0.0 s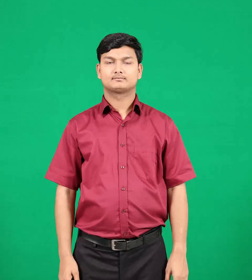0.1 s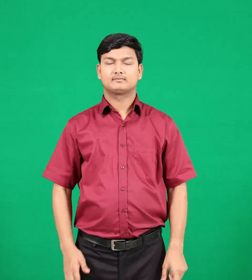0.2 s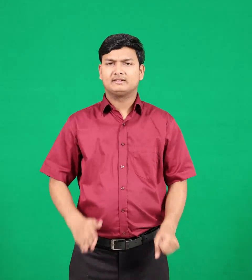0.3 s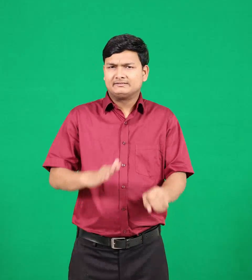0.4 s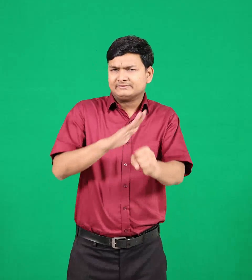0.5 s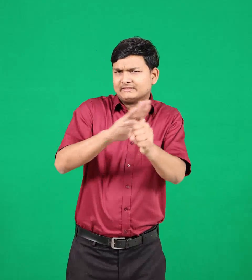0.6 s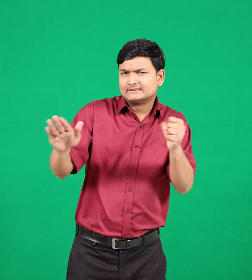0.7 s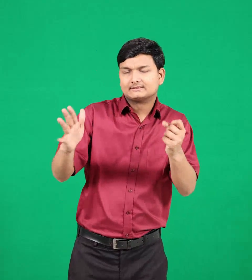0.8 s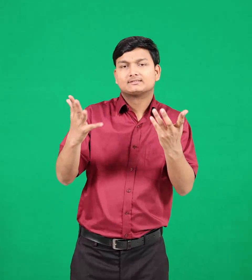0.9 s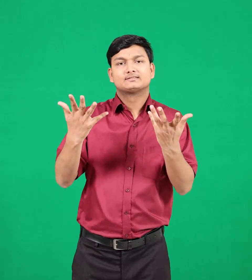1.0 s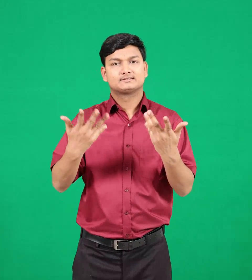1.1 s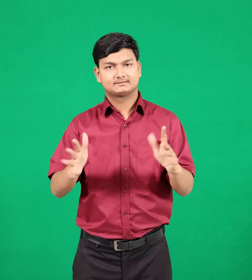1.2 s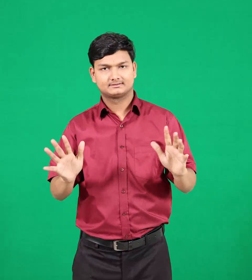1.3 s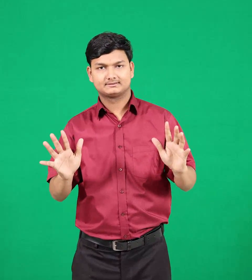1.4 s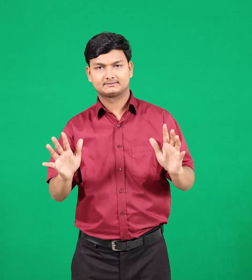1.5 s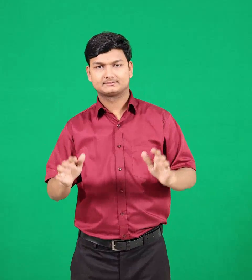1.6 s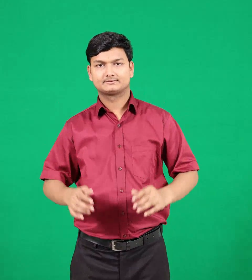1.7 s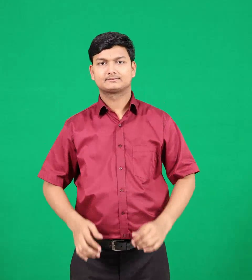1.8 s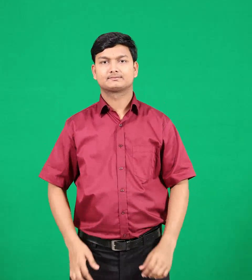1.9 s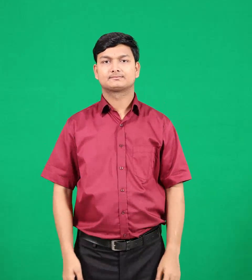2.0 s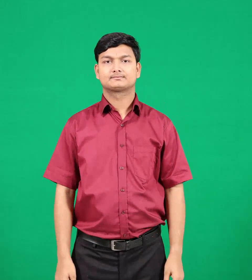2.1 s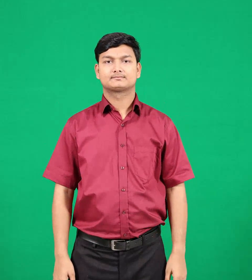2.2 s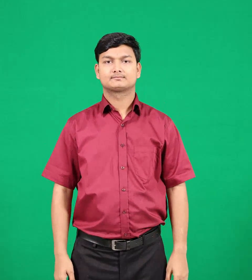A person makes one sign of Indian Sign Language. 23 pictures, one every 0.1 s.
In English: killed
